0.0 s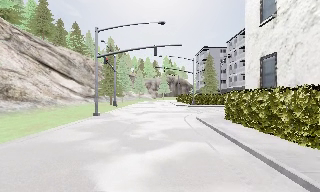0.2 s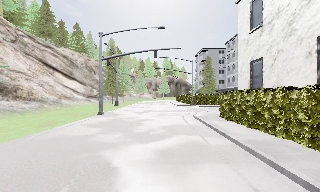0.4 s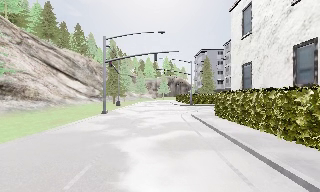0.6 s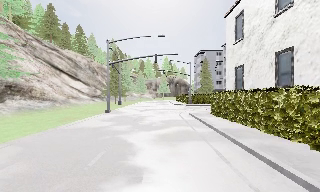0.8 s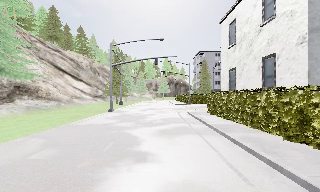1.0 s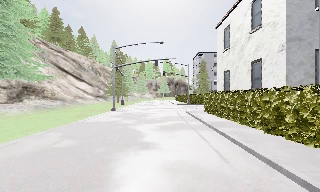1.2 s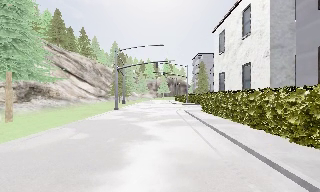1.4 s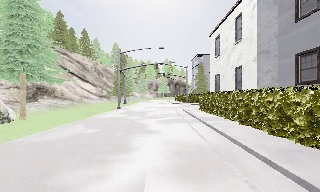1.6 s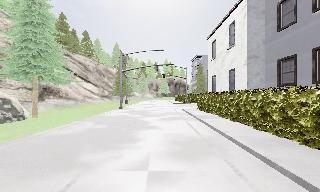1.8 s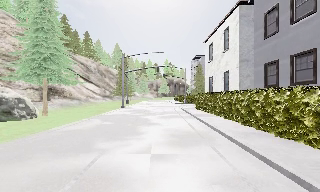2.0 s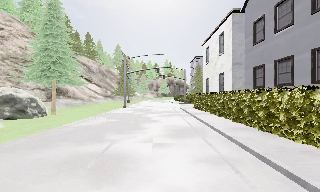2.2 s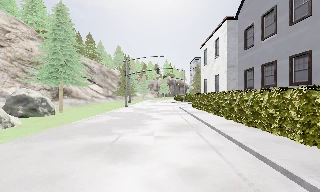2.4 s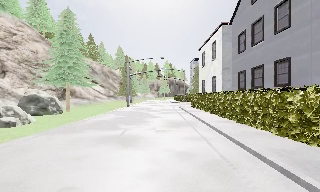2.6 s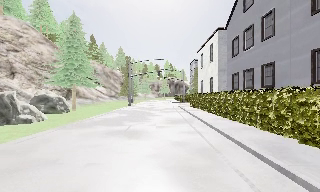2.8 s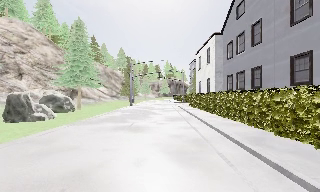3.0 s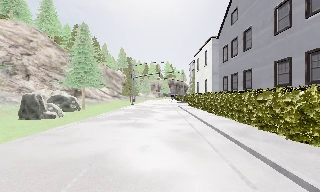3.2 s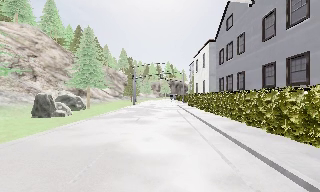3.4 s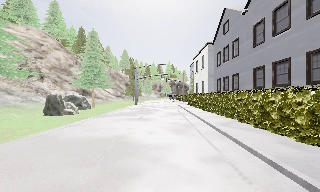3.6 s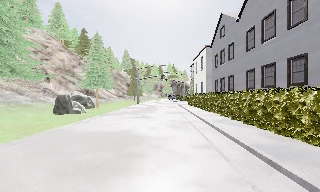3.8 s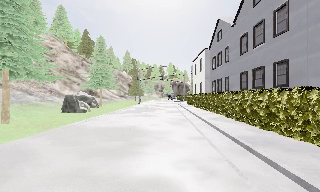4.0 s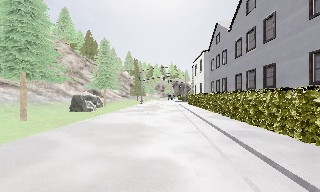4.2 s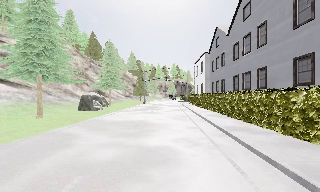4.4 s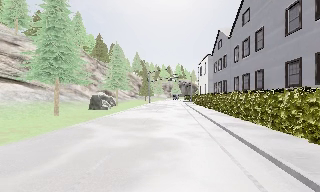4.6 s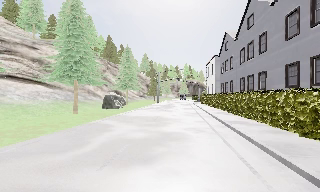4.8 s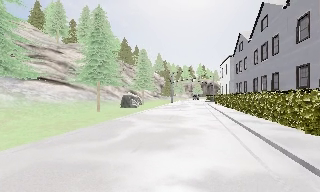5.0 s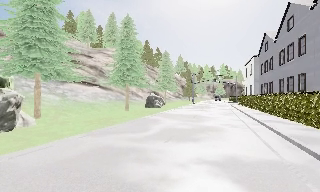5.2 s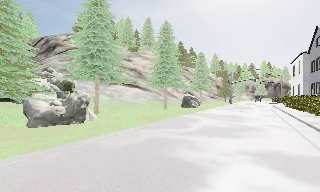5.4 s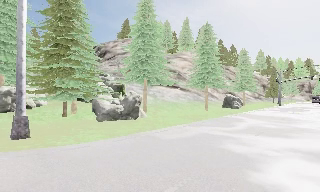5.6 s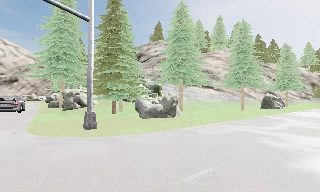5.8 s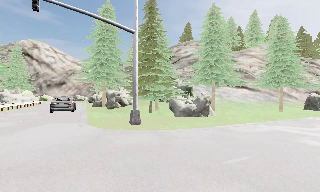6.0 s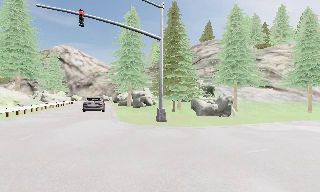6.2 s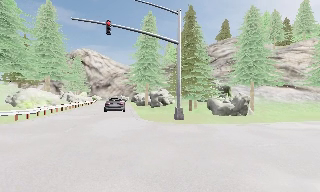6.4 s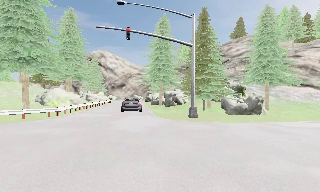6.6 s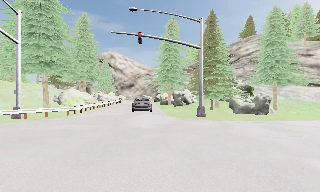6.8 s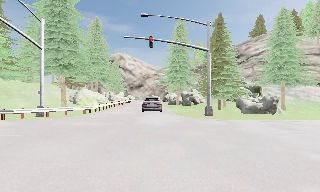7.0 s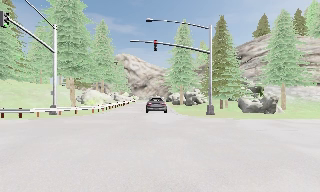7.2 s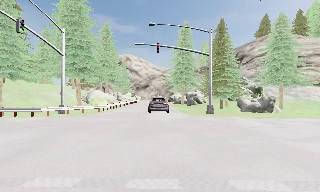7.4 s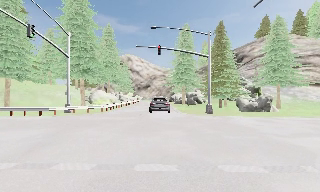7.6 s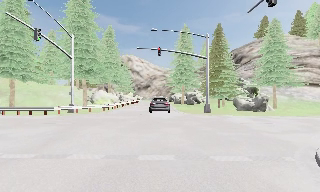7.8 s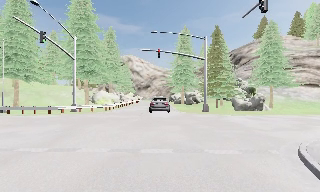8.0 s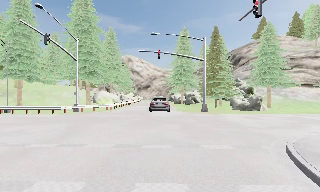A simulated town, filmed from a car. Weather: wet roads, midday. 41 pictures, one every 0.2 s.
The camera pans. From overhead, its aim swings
counterclockwise.
The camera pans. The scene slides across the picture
to the right.
0.0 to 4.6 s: The camera travels backward, about 25 m, so what stands in front gets smaller.
4.6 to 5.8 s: The camera pans to its left, which is counterclockwise from overhead, by about 60 degrees. It travels backward and to its left, about 7 m.
5.8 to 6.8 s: The camera swings to its left by about 25 degrees, and the scene slides to the right. It travels backward, about 4.5 m, so what stands in front gets smaller.
6.8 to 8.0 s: The camera travels backward, about 4 m, so what stands in front gets smaller. It loses speed.
The film runs backward here.
